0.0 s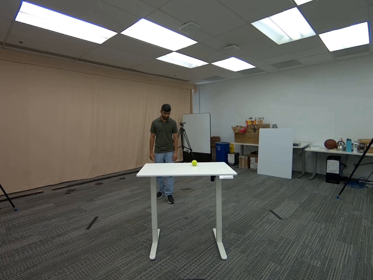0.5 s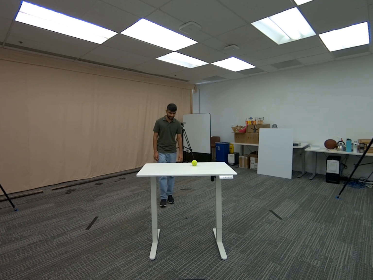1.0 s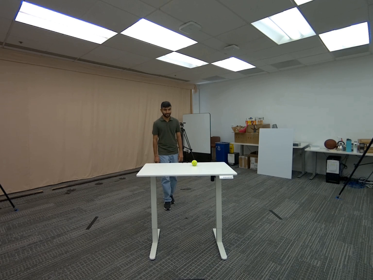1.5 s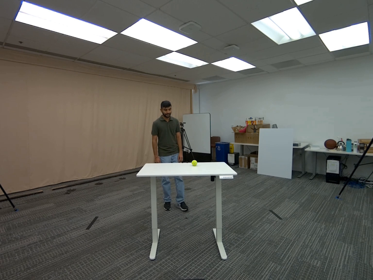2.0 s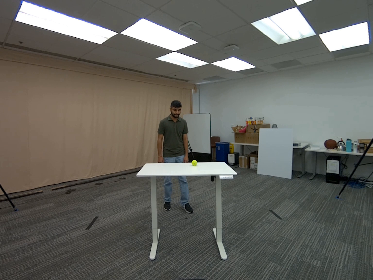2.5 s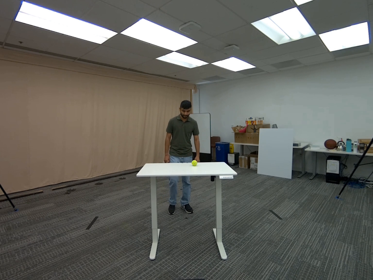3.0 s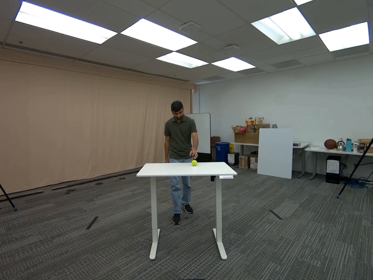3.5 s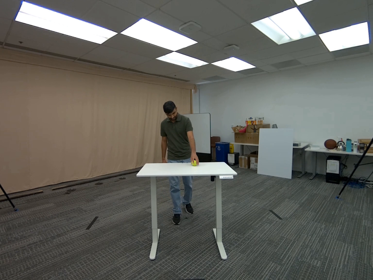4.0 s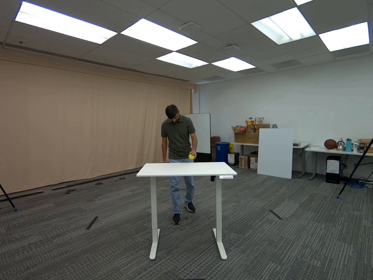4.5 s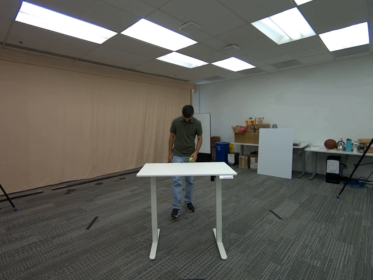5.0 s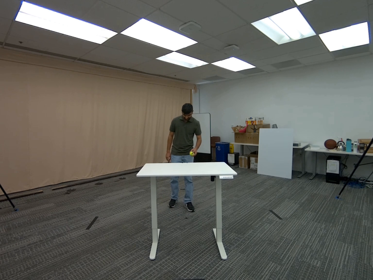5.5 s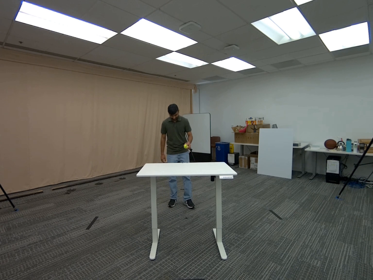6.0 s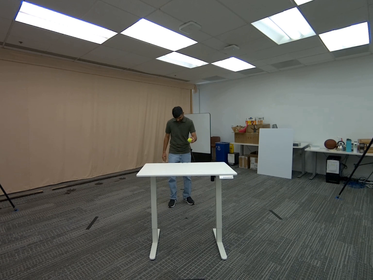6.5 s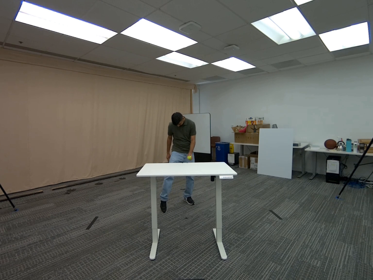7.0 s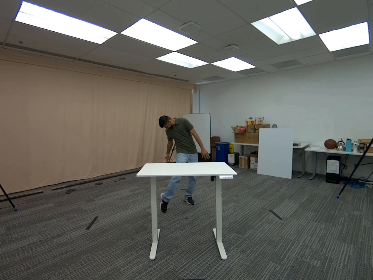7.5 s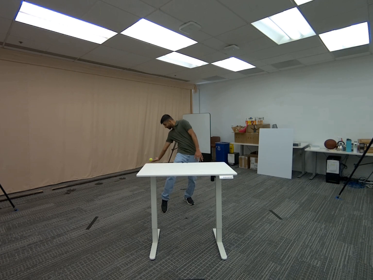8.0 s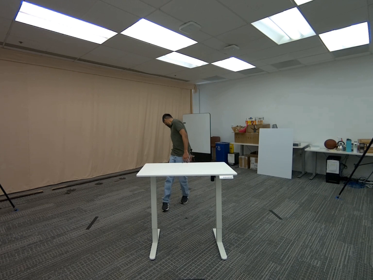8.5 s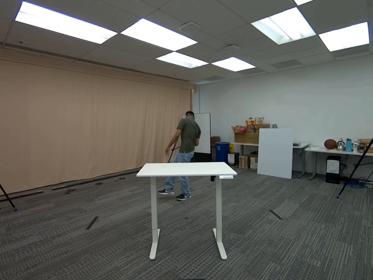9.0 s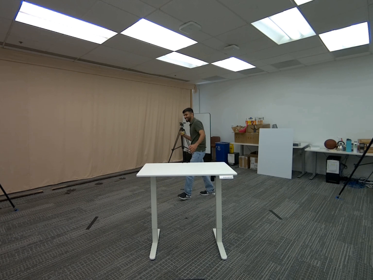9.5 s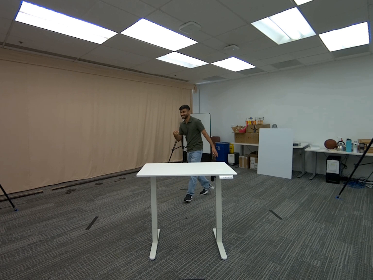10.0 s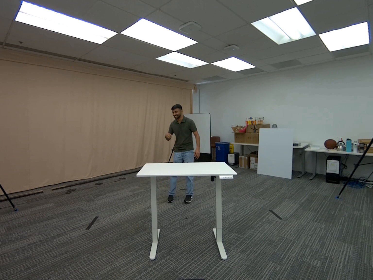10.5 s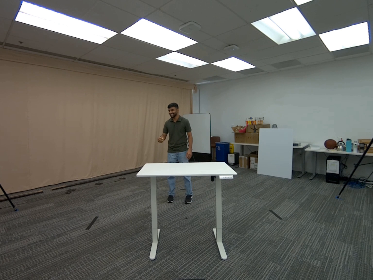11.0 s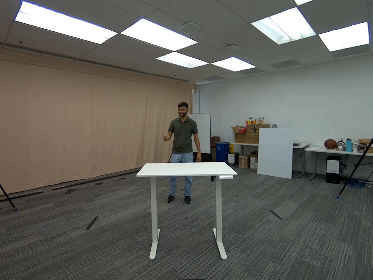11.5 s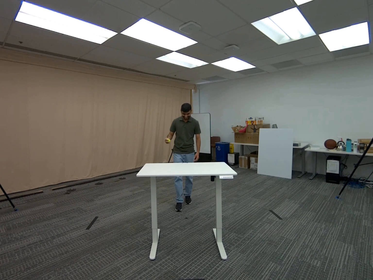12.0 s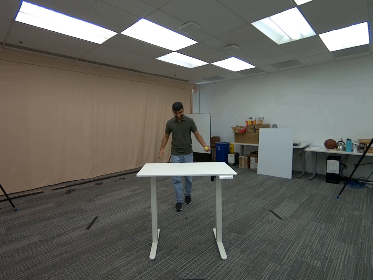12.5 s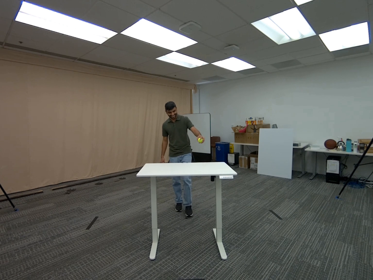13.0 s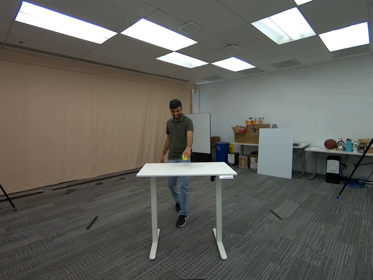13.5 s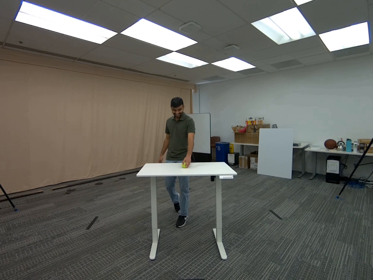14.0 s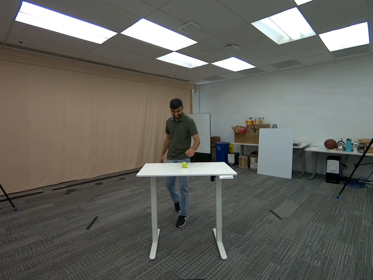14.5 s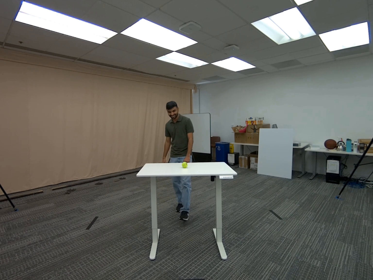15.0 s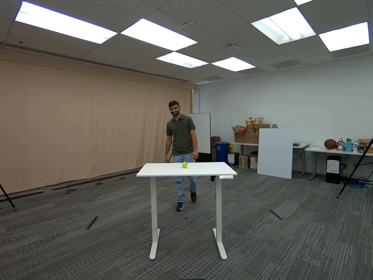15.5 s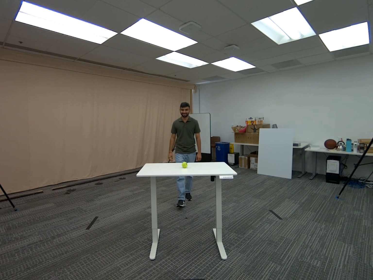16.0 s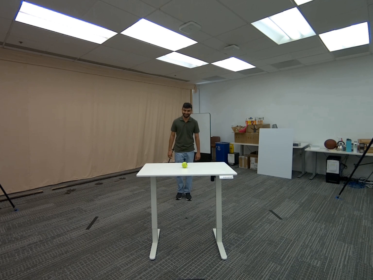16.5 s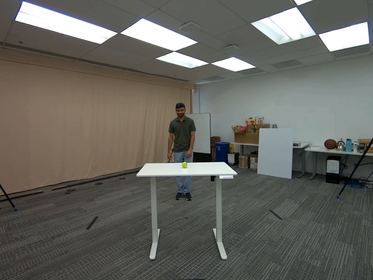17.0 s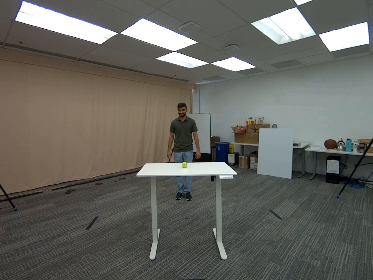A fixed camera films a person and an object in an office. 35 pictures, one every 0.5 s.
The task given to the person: Pick up the tennis ball with your left hand from the white desk and bounce the ball between your legs like a basketball, and place the tennis ball back on top of the white desk with the left hand.
